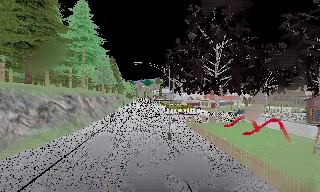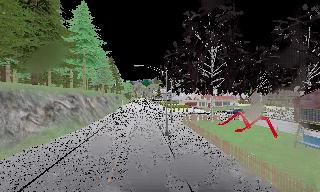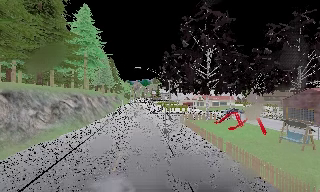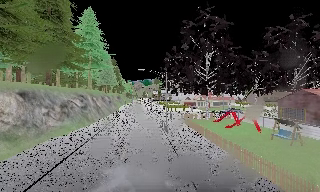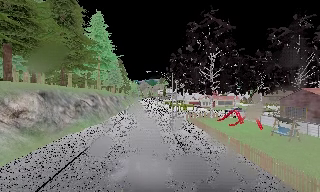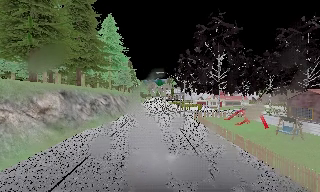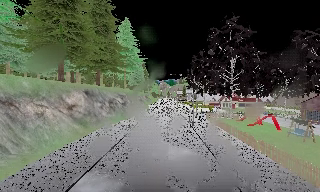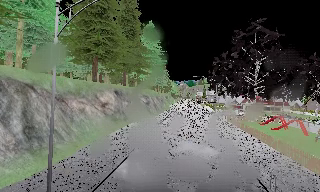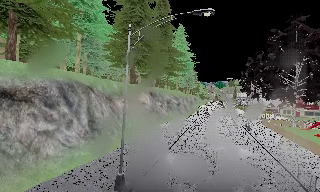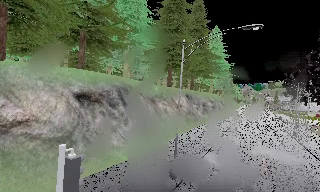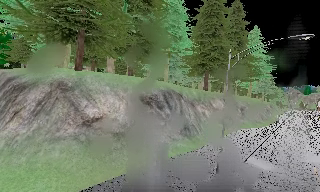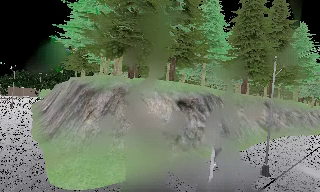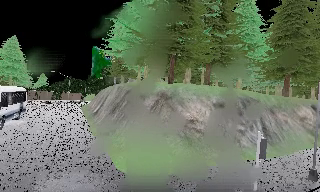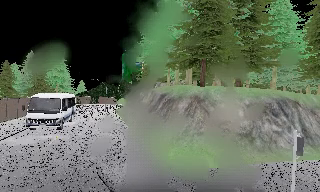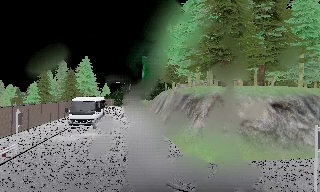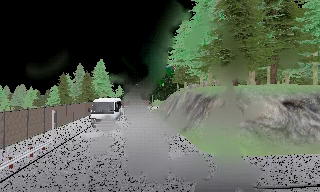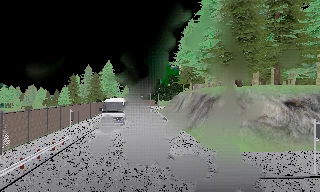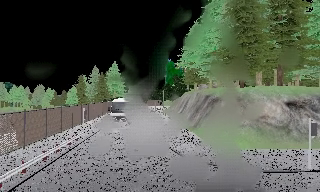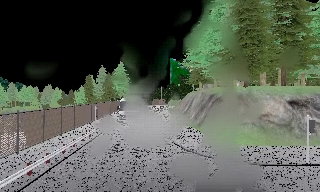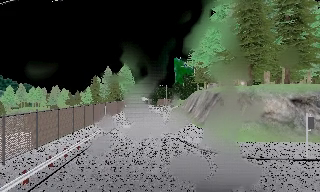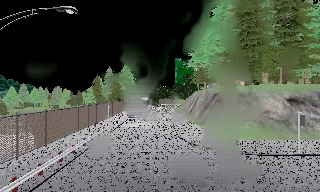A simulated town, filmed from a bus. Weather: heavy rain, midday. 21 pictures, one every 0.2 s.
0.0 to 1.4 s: The camera swings to its left by about 15 degrees, and the scene slides to the right. It travels backward, about 10 m, so what stands in front gets smaller.
1.4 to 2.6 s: The scene slides to the right, as the camera pans about 60 degrees to its left. It travels backward and to its left, about 10 m.
2.6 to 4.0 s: The scene slides to the right, as the camera pans about 20 degrees to its left. It travels backward, about 8 m, so what stands in front gets smaller. It loses speed.
The film runs backward here.
